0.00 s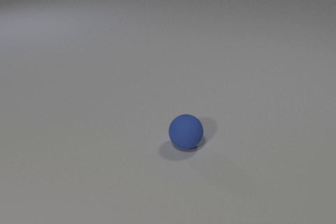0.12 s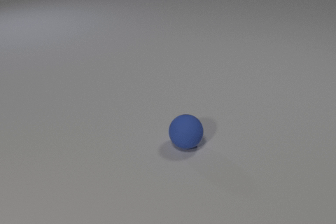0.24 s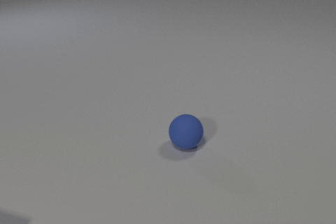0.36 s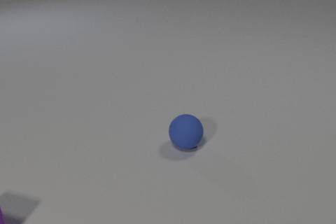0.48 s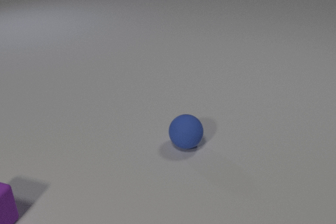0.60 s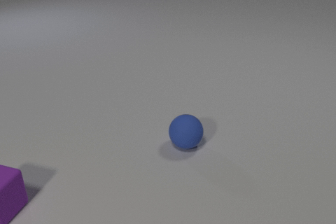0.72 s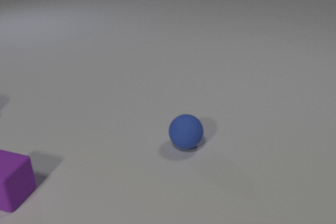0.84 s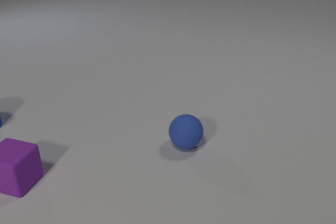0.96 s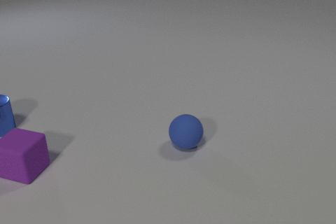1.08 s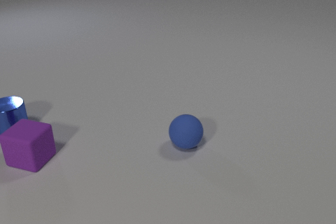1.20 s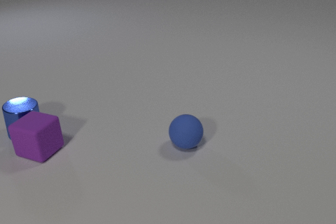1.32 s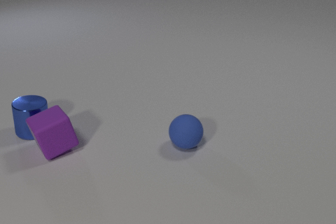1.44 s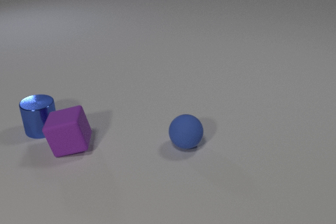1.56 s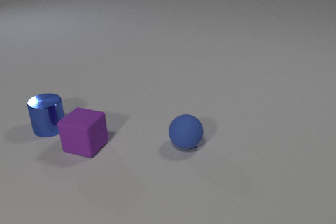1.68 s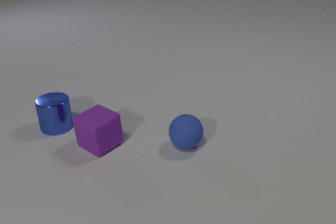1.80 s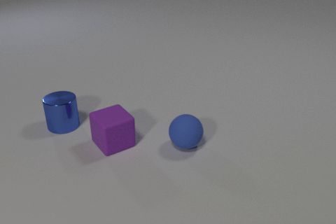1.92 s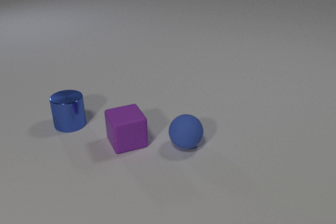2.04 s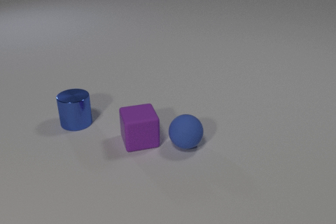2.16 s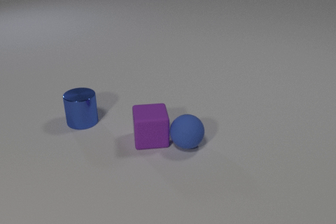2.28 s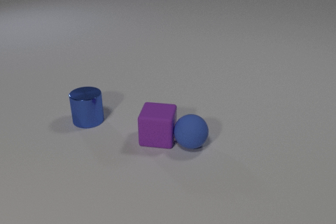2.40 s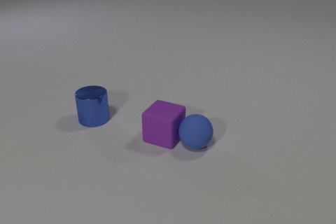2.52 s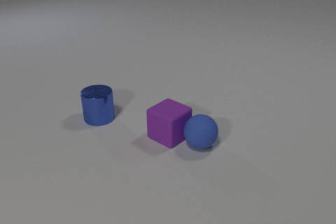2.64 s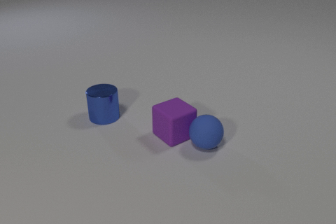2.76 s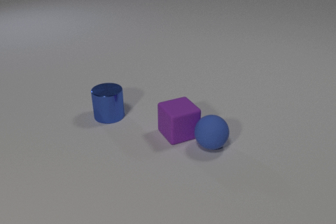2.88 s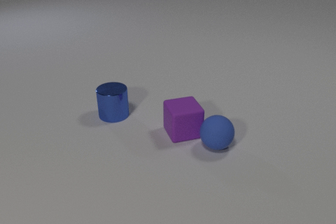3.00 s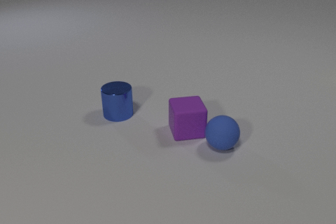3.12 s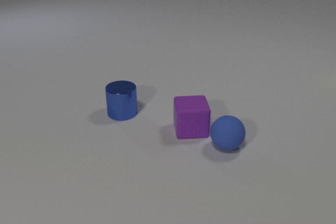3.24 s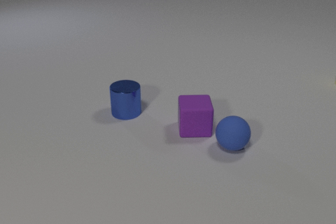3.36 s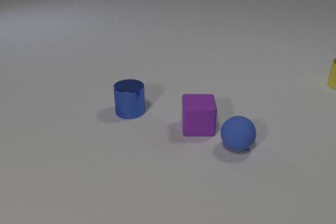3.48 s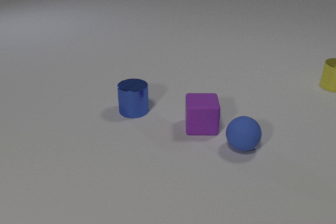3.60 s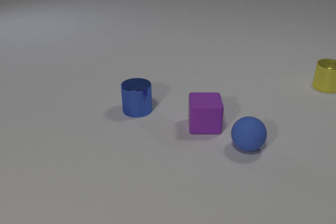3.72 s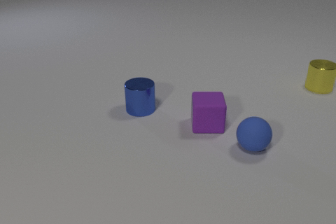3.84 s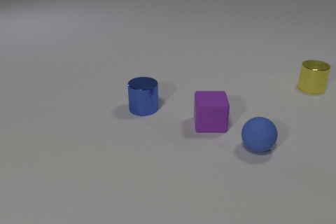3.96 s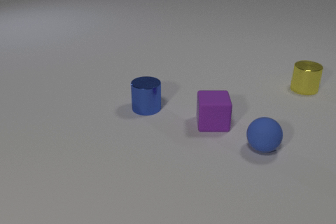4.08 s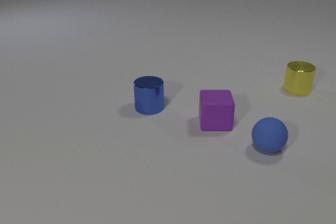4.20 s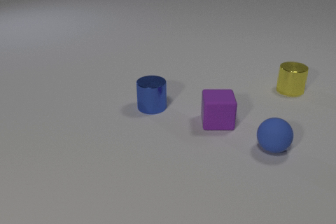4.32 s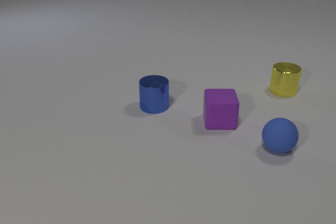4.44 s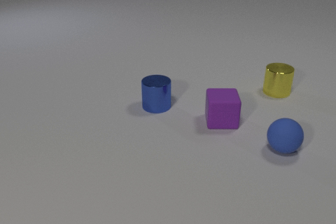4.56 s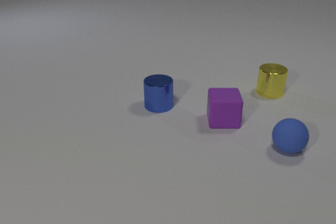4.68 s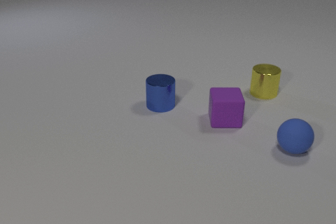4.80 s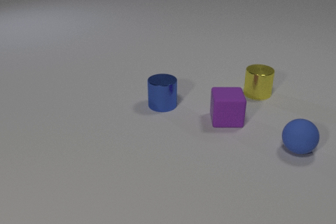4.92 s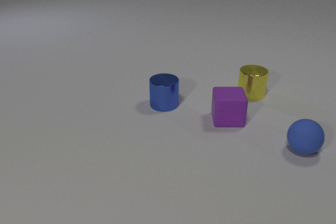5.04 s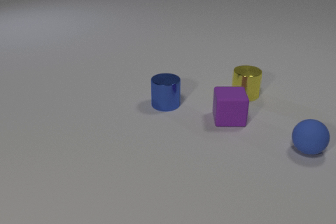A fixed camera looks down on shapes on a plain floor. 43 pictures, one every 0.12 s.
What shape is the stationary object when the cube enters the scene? sphere.
What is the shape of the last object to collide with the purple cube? sphere.
What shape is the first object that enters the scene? cube.
0.00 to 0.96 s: The purple rubber cube comes in at the left edge, slides away from the camera and to the right. The blue metal cylinder comes in at the left edge, slides to the right and toward the camera.
0.96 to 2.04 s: The purple rubber cube slides to the right, spins so that its near face slides to the left, clockwise seen from above. The blue metal cylinder slides to the right. The purple rubber cube and the blue metal cylinder collide.
2.04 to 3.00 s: The purple rubber cube slides to the right, spins clockwise seen from above by about 90 degrees, its near face sliding to the left. The blue metal cylinder slides to the right. The blue rubber sphere rolls to the right. The purple rubber cube and the blue rubber sphere collide.
3.00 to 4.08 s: The purple rubber cube slides to the right and away from the camera. The blue metal cylinder slides to the right. The blue rubber sphere rolls to the right. The yellow metal cylinder comes in at the right edge, slides to the left and toward the camera.
4.08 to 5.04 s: The purple rubber cube slides to the right and away from the camera. The blue metal cylinder slides to the right. The blue rubber sphere rolls to the right. The yellow metal cylinder slides to the left and toward the camera.
